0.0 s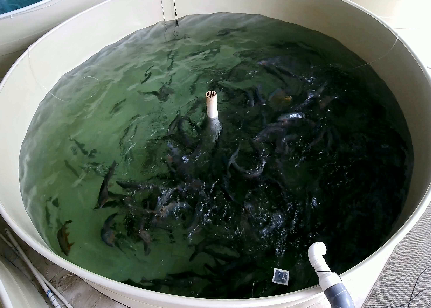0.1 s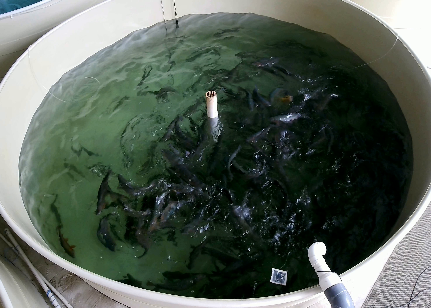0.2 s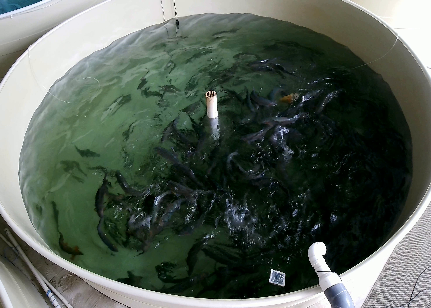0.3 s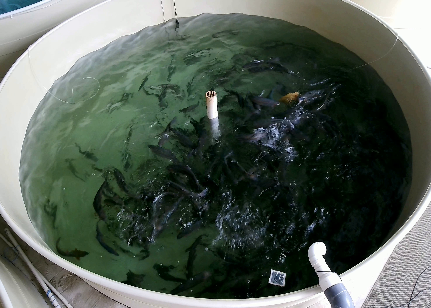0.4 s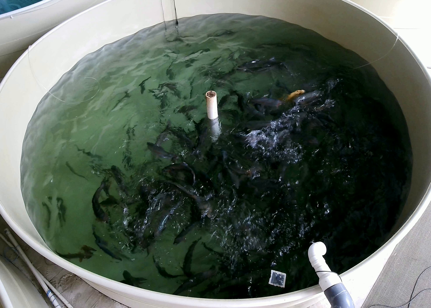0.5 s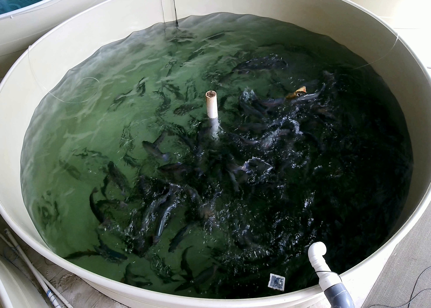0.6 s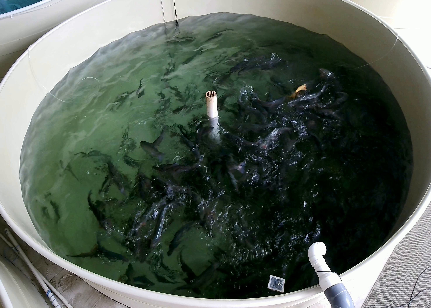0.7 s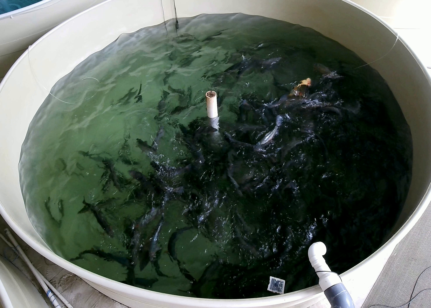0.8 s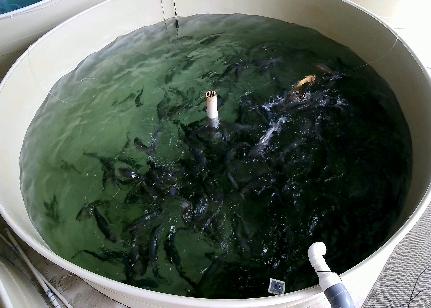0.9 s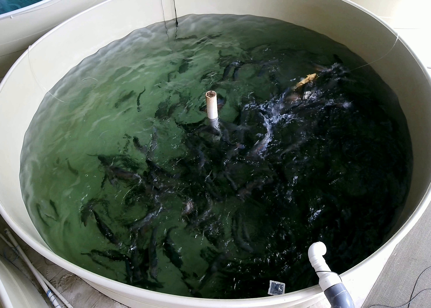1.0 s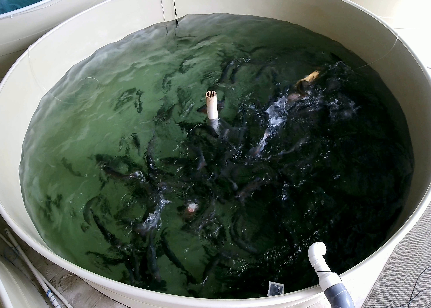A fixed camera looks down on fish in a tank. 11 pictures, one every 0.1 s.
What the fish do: Weak feeding.
